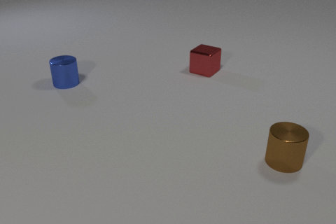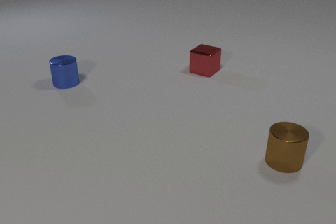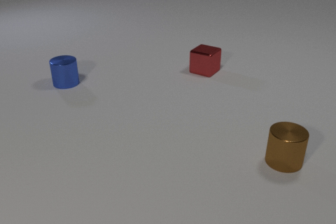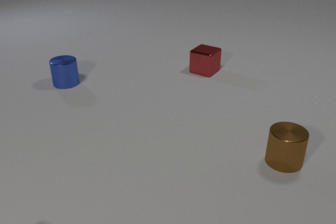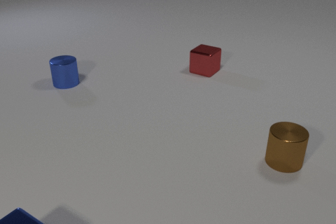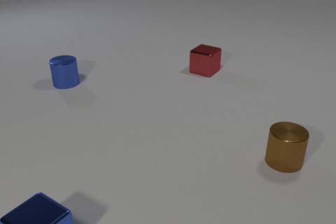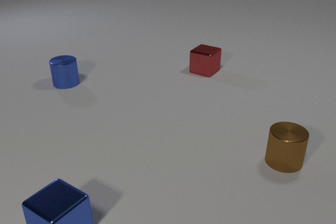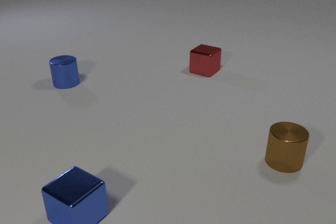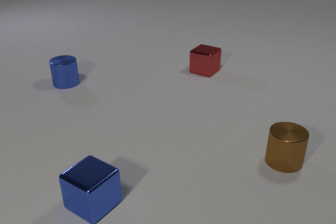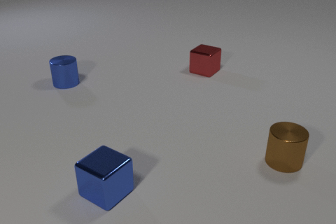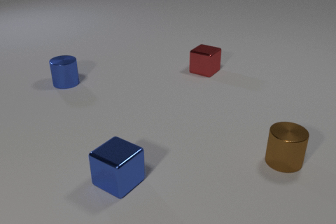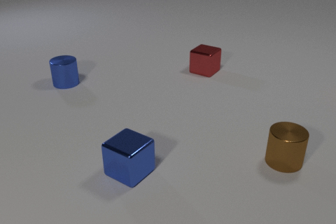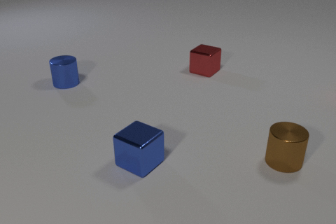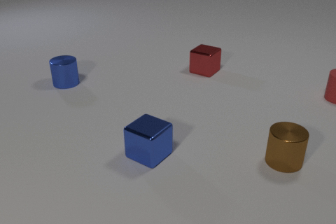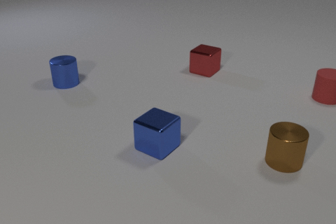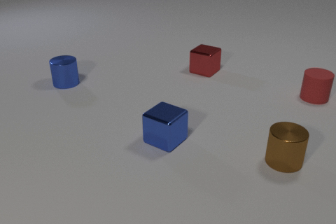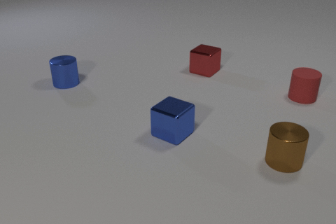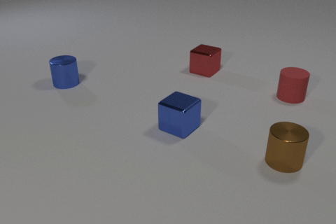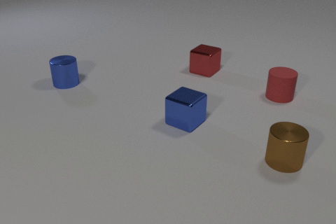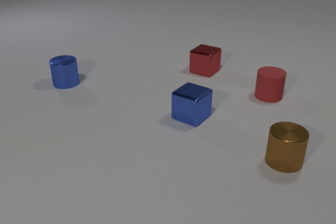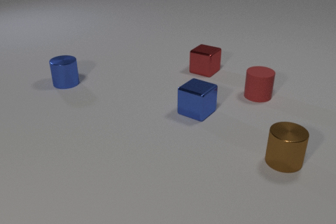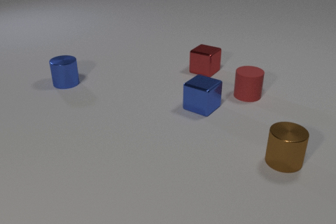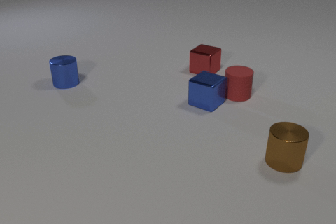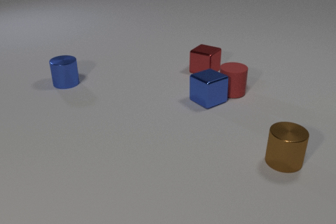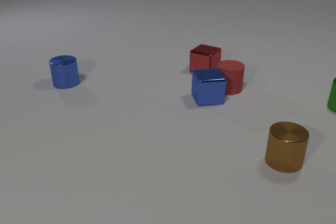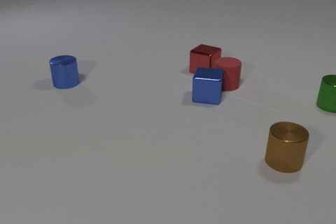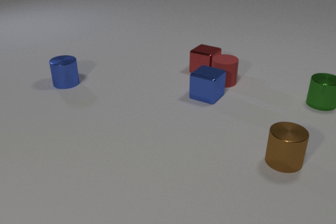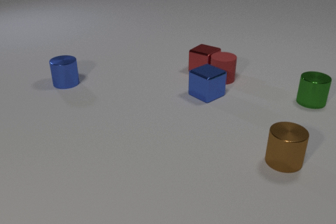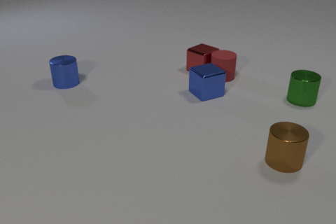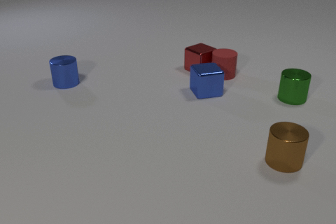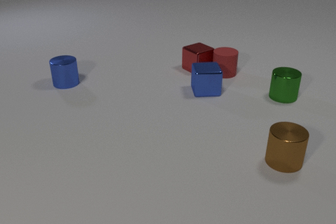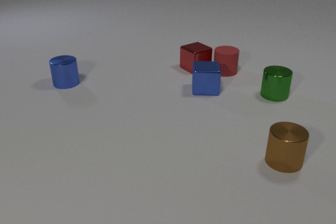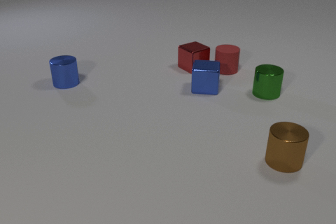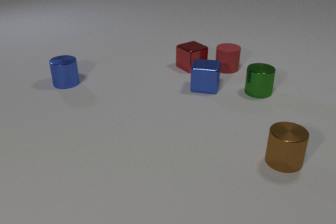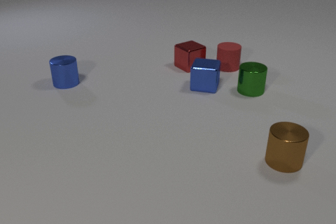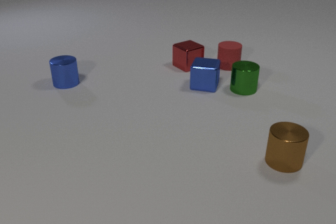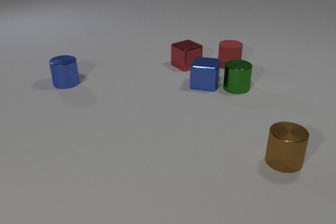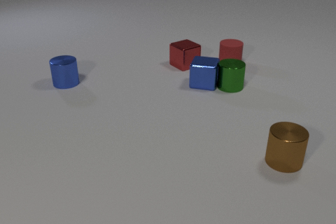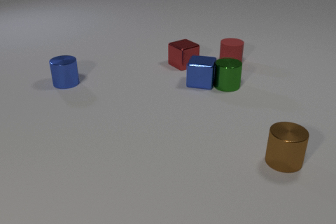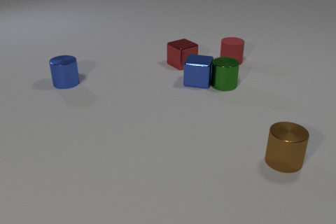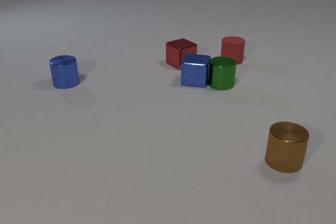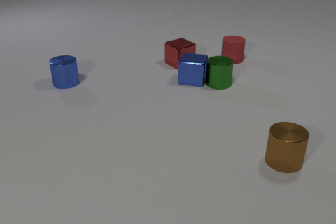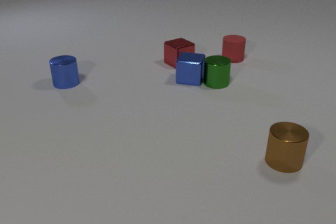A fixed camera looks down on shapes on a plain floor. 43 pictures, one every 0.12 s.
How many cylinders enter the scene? 2.
What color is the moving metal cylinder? green.
What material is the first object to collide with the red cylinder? metal.
0.00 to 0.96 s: The blue metal cube comes in at the bottom edge, slides to the right and away from the camera.
0.96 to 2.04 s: The blue metal cube slides away from the camera and to the right. The red rubber cylinder comes in at the right edge, slides to the left.
2.04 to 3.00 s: The blue metal cube slides away from the camera and to the right, spins clockwise seen from above by about 60 degrees, its near face sliding to the left. The red rubber cylinder slides to the left. The green metal cylinder comes in at the right edge, slides to the left. The blue metal cube and the red rubber cylinder collide.
3.00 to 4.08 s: The blue metal cube slides away from the camera, spins so that its near face slides to the left, clockwise seen from above. The red rubber cylinder slides away from the camera. The green metal cylinder slides to the left. The red metal cube slides to the left and away from the camera, spins clockwise seen from above by about 15 degrees, its near face sliding to the left. The red rubber cylinder and the red metal cube collide.
4.08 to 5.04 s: The blue metal cube slides away from the camera and to the left. The red rubber cylinder slides away from the camera. The green metal cylinder slides to the left. The red metal cube slides to the left and away from the camera. The blue metal cube and the green metal cylinder collide.
